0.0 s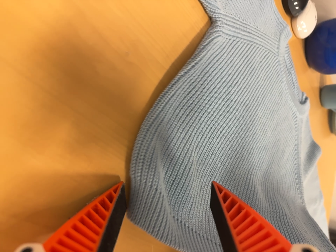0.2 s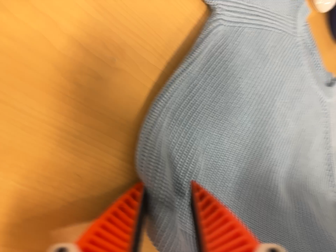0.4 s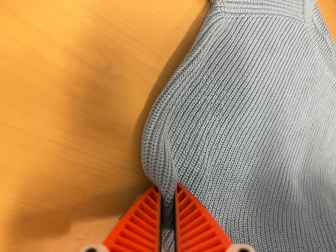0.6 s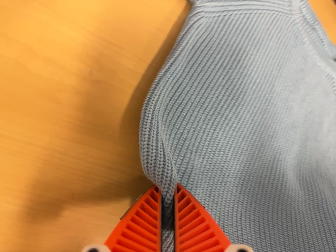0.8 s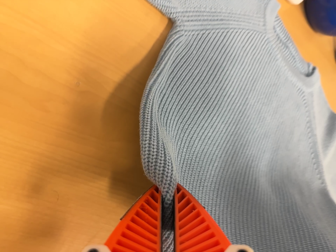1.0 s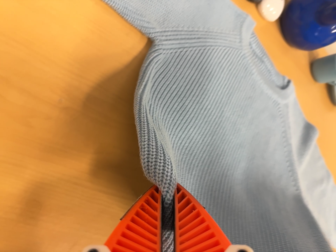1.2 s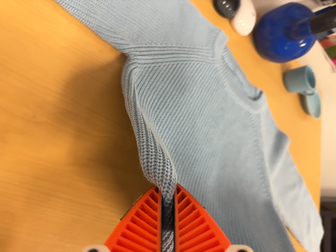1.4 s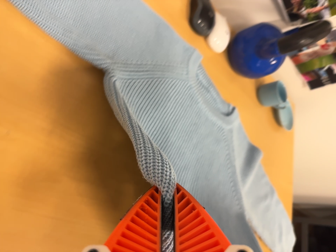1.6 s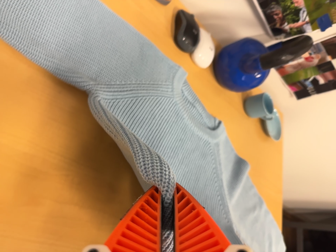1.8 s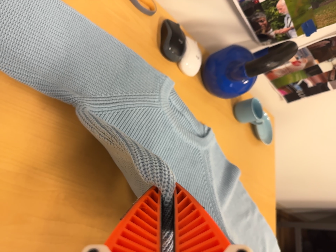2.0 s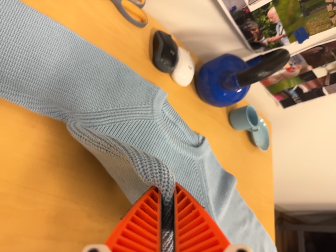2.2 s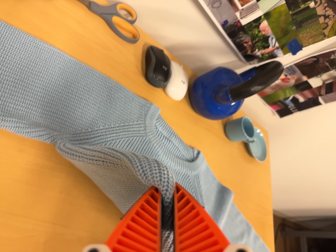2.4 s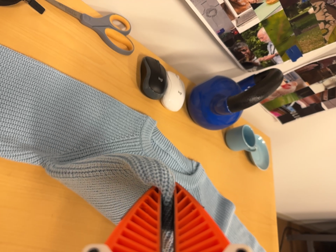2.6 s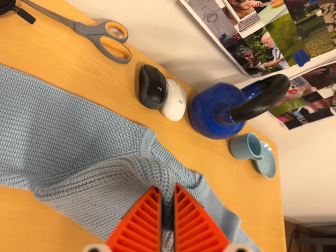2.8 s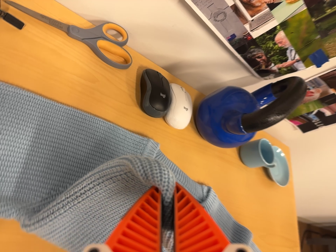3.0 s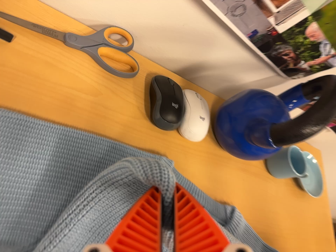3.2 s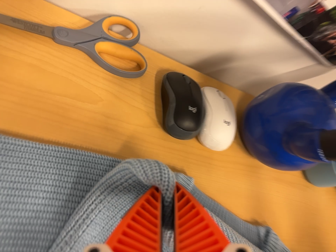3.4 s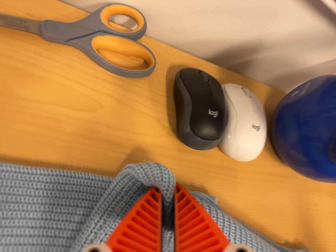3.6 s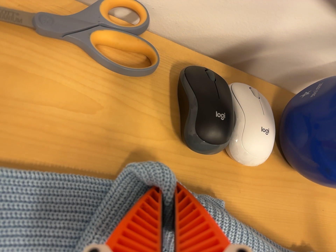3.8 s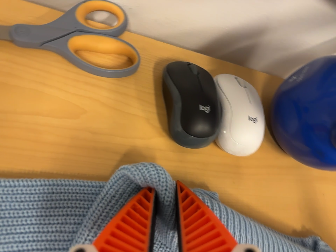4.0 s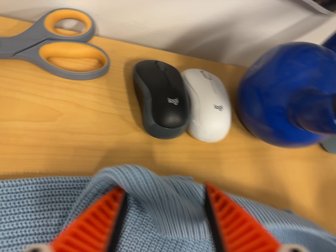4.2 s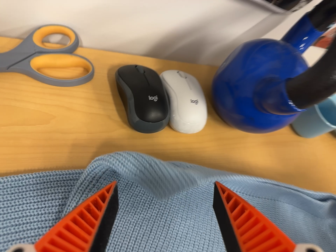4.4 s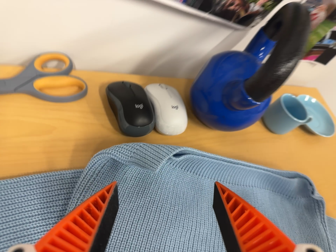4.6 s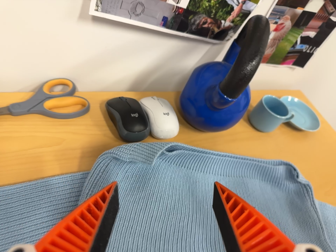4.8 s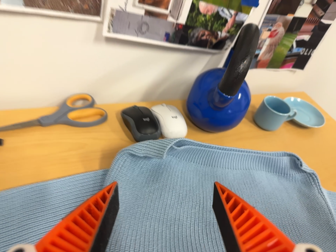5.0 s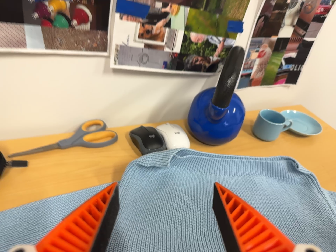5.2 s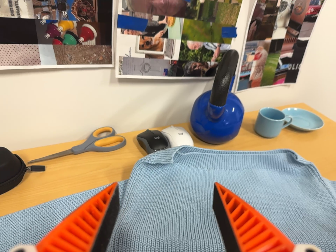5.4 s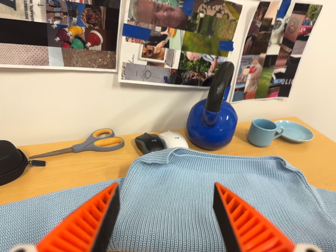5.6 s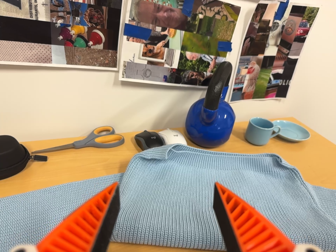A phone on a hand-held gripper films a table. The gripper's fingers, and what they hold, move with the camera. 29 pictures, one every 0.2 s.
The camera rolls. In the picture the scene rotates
counterclockwise.
0.0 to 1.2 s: The camera travels to its right, toward the top of its view and backward, about 12 cm, so close, fixed things drift to the left. It rolls about its line of sight by about 10 degrees, and the scene rotates counterclockwise.
1.2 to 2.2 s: The camera travels to its right and toward the top of its view, about 12 cm, so close, fixed things drift to the left.
2.2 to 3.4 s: The camera pans to its left by about 15 degrees. It travels forward and toward the top of its view, about 28 cm, so what stands in front looms larger. It rolls about its line of sight by about 10 degrees, and the scene rotates counterclockwise.
3.4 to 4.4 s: The camera travels backward, to its right and toward the bottom of its view, about 12 cm, so what stands in front gets smaller. It rolls about its line of sight by about 20 degrees, and the scene rotates counterclockwise.
4.4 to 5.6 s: The camera travels backward and toward the bottom of its view, about 28 cm, so what stands in front gets smaller. Its aim tips toward the top of its view by about 25 degrees. It rolls about its line of sight by about 15 degrees, and the scene rotates counterclockwise.
The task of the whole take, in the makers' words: fold up.
The film runs forward here.
